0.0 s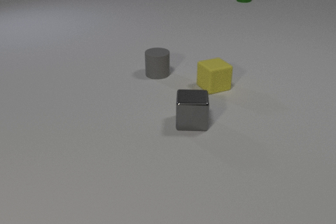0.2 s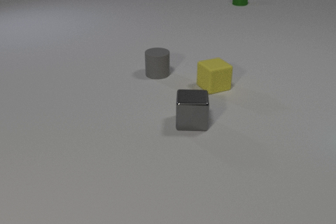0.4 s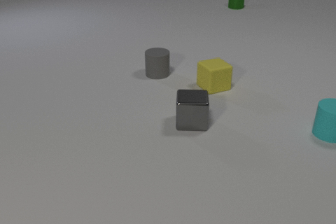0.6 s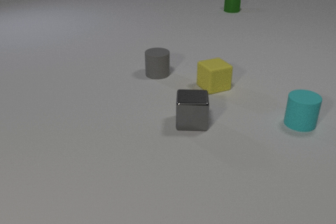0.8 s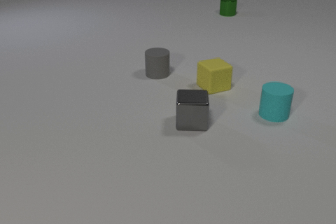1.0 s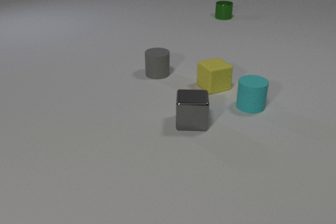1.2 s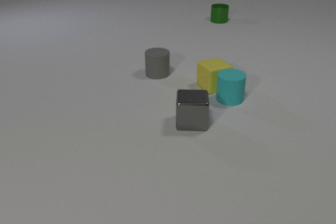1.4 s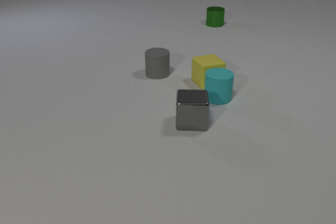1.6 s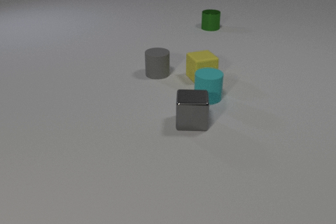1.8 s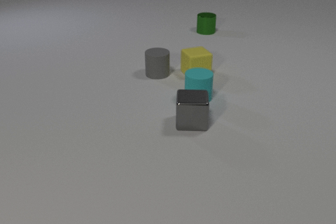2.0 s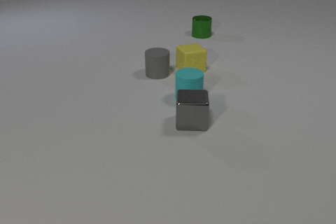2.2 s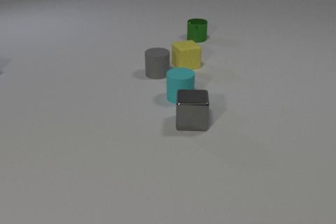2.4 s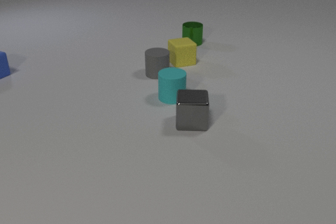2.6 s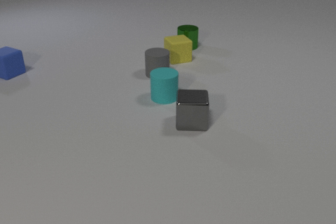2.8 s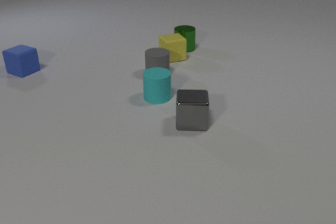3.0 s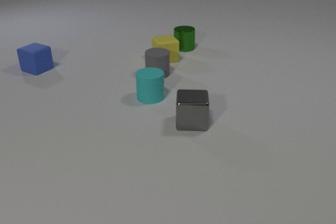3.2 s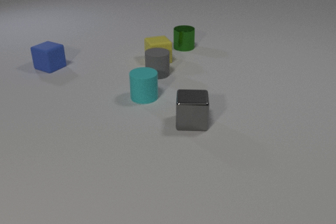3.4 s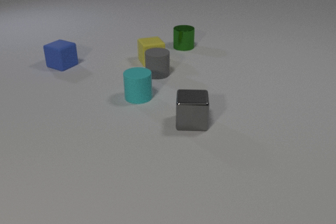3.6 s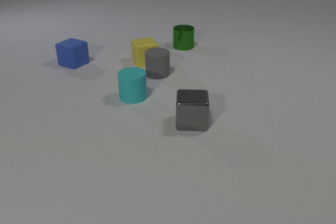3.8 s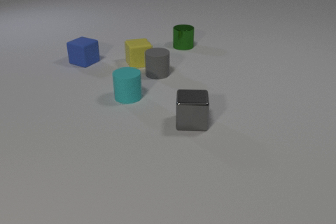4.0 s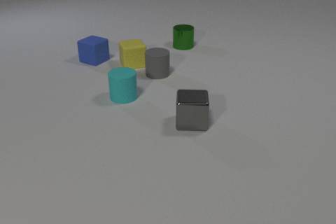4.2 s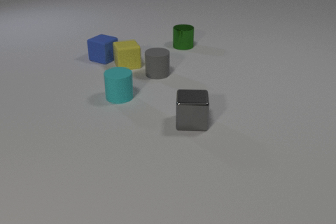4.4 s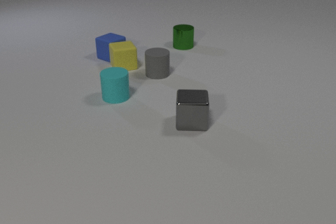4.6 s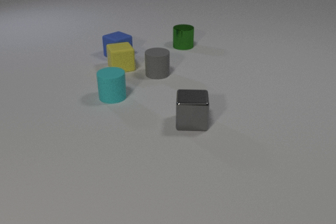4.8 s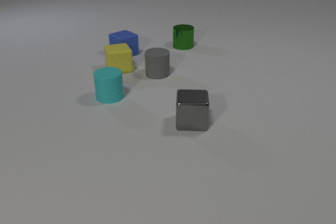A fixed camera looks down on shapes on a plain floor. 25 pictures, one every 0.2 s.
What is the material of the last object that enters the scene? rubber.
How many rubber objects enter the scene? 2.
How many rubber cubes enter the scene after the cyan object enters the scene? 1.
0.0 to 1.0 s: The cyan rubber cylinder comes in at the right edge, slides to the left. The green metal cylinder slides toward the camera.
1.0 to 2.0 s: The cyan rubber cylinder slides to the left. The yellow rubber cube slides away from the camera and to the left. The green metal cylinder slides toward the camera. The cyan rubber cylinder and the yellow rubber cube collide.
2.0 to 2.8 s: The cyan rubber cylinder slides to the left. The yellow rubber cube slides away from the camera and to the left. The green metal cylinder slides toward the camera and to the left. The blue rubber cube comes in at the left edge, slides to the right. The yellow rubber cube and the green metal cylinder collide.
2.8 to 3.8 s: The cyan rubber cylinder slides to the left. The yellow rubber cube slides to the left. The green metal cylinder slides away from the camera. The blue rubber cube slides to the right.
3.8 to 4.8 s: The cyan rubber cylinder slides to the left. The yellow rubber cube slides to the left and toward the camera. The blue rubber cube slides to the right. The yellow rubber cube and the blue rubber cube collide.
